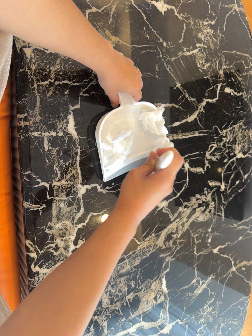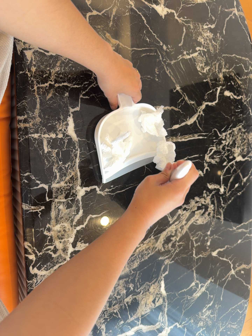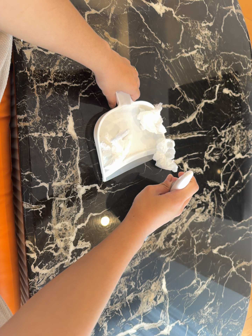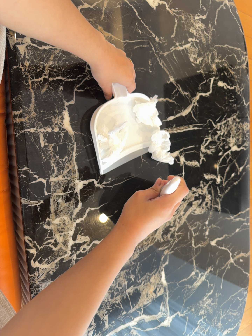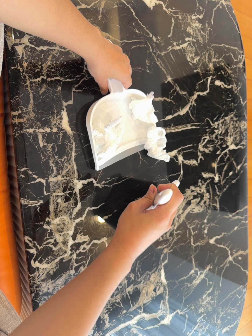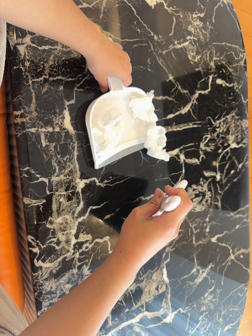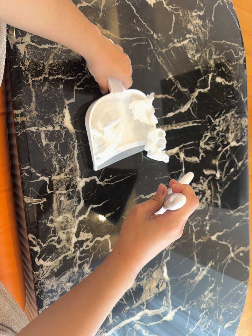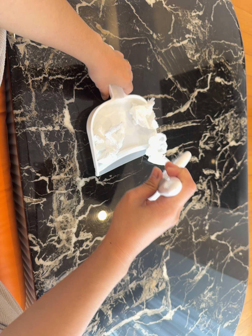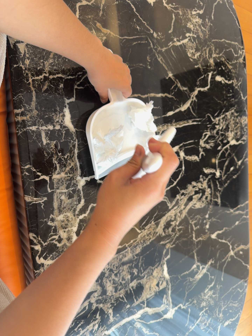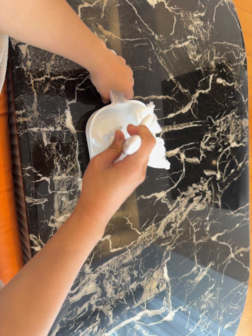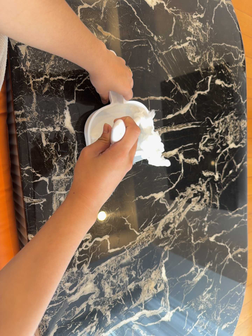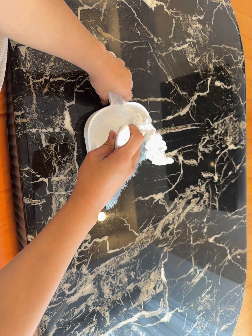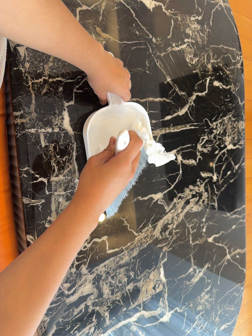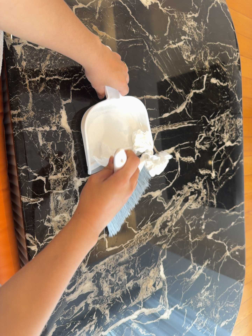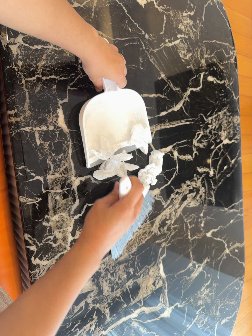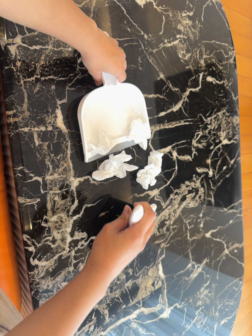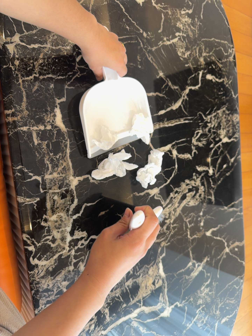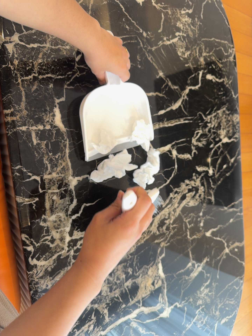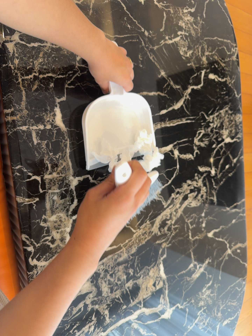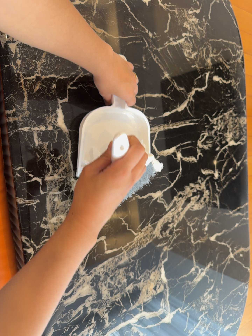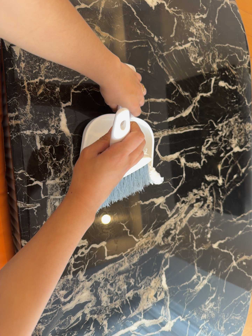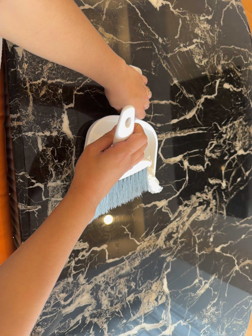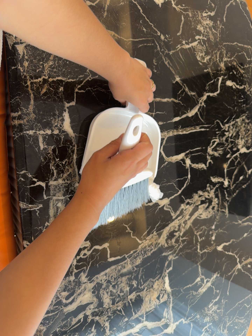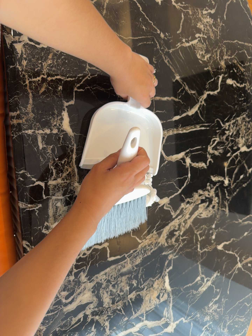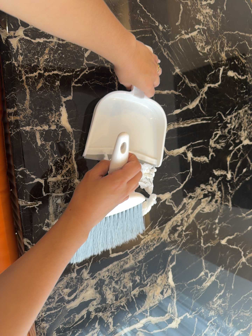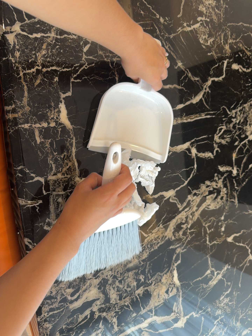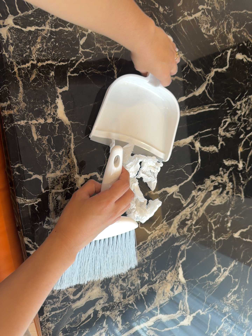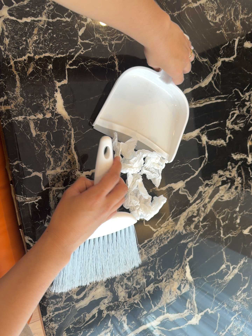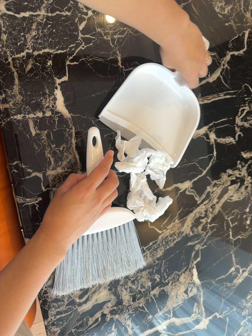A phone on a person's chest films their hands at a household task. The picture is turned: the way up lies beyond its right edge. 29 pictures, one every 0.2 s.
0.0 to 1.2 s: The camera shifts only a little, or ends up much as it began.
1.2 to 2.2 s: The camera keeps its place and its aim.
2.2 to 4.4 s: The camera shifts only a little, or ends up much as it began.
4.4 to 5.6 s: The camera travels forward, about 8 cm, so what stands in front looms larger.
The film runs backward here.
